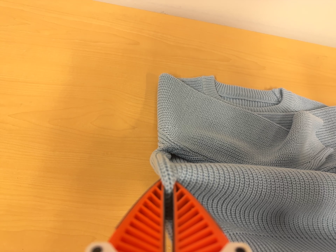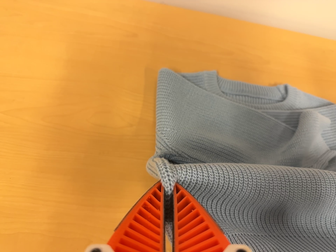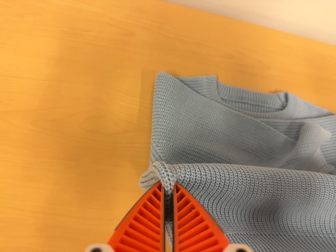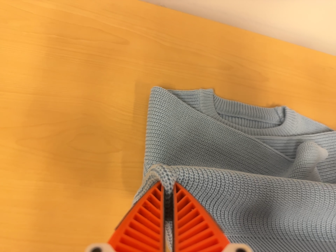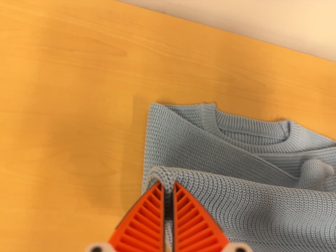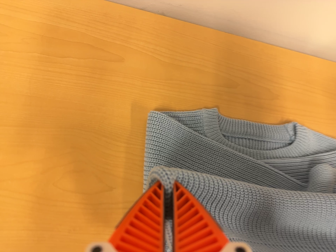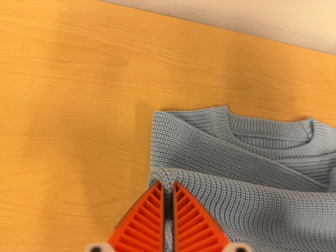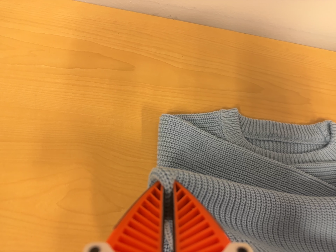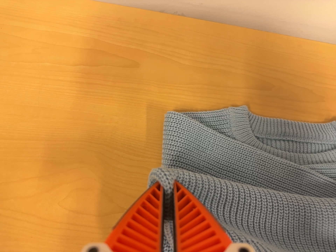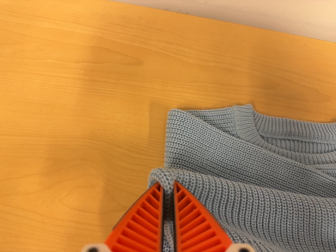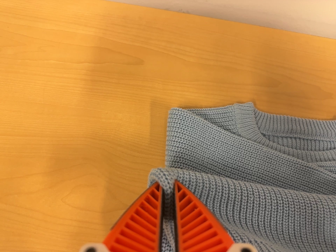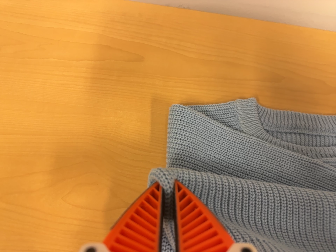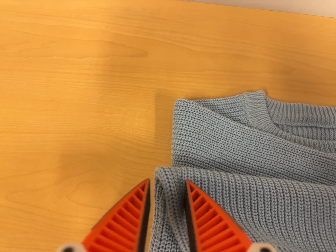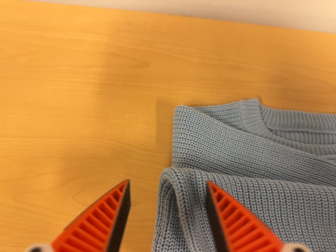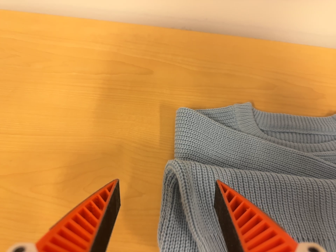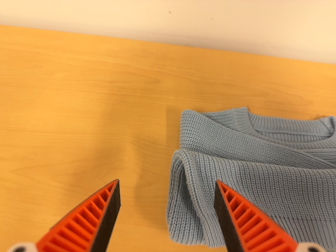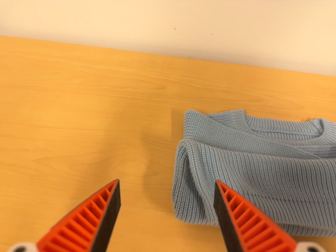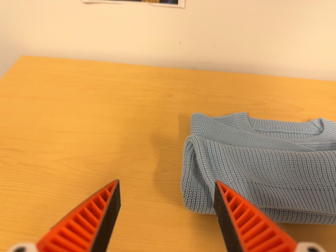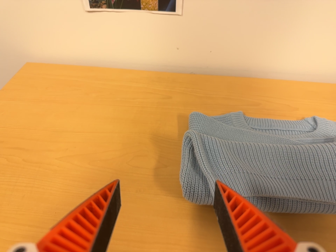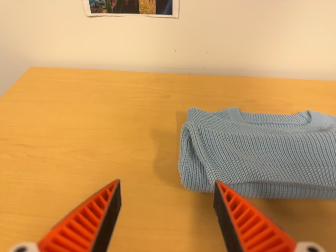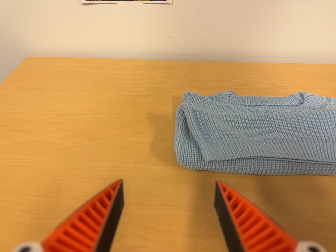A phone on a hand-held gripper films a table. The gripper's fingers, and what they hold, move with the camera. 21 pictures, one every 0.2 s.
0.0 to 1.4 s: The camera travels toward the top of its view and forward, about 18 cm, so close, fixed things drift downward.
1.4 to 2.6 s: The camera shifts only a little, or ends up much as it began.
2.6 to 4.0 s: The camera travels toward the bottom of its view and backward, about 26 cm. Its aim tips toward the top of its view by about 20 degrees.
The film runs forward here.
